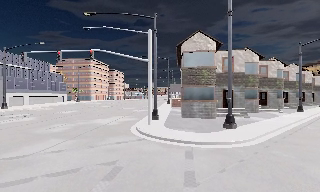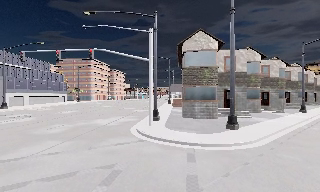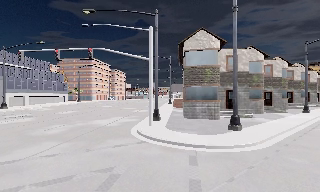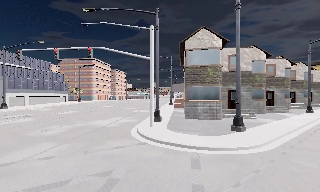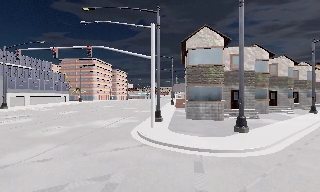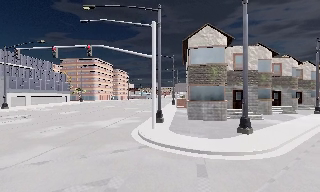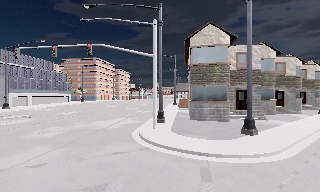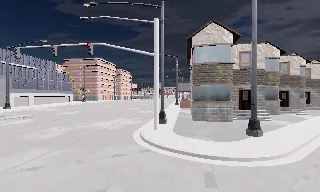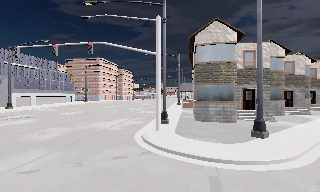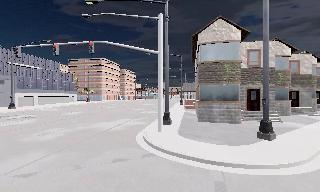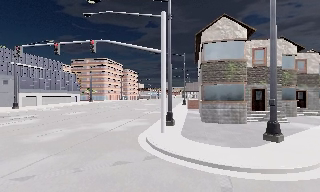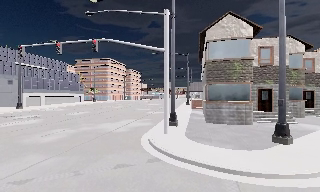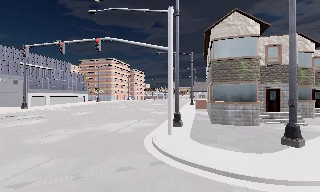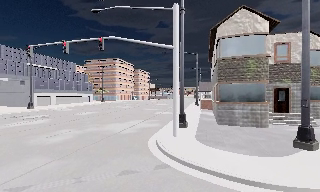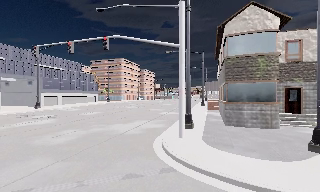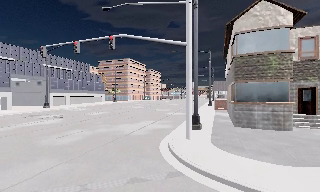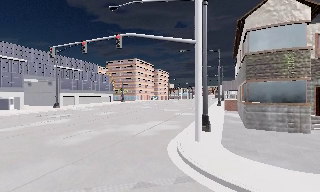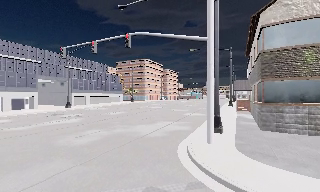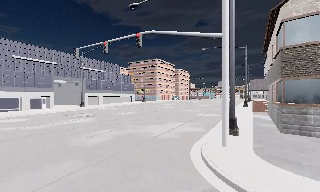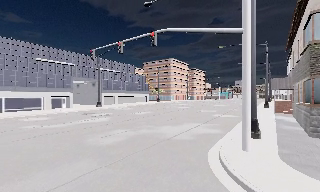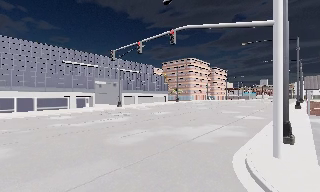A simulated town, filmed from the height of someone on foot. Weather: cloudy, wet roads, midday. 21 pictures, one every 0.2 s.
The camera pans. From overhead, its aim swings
counterclockwise.
The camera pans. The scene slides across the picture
to the right.
0.0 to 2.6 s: The camera travels forward, about 3.5 m, so what stands in front looms larger.
2.6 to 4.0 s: The camera swings to its left by about 25 degrees, and the scene slides to the right. It travels forward, about 2 m, so what stands in front looms larger.
The film runs forward here.
